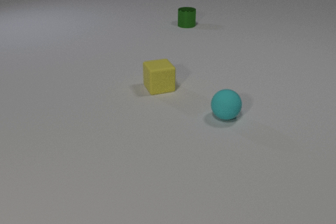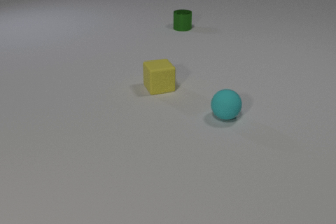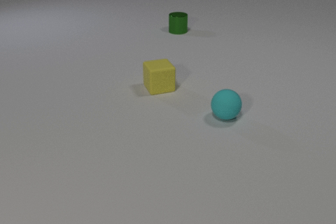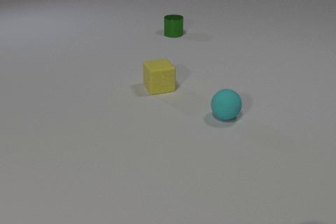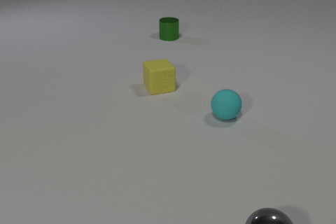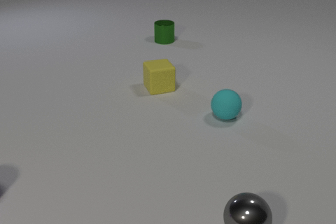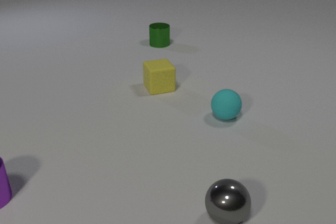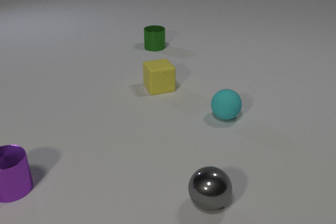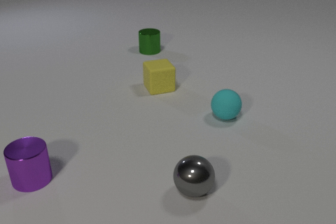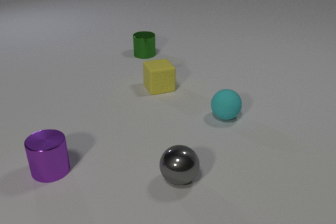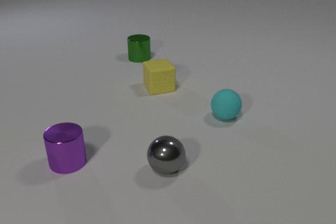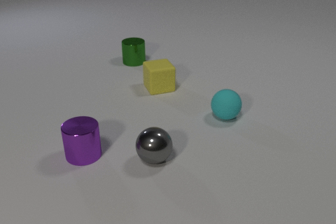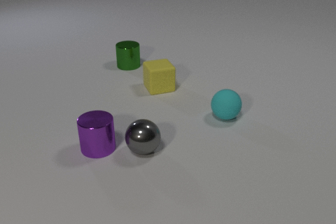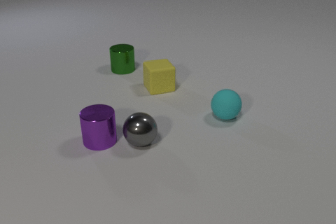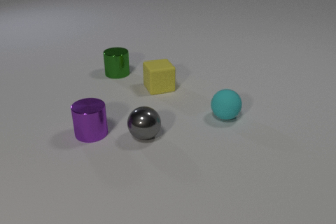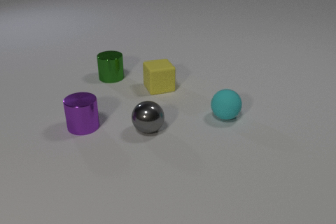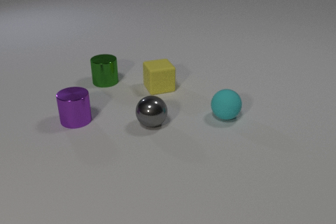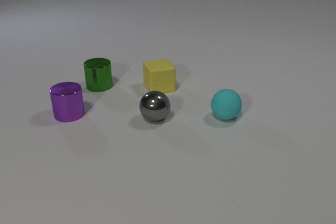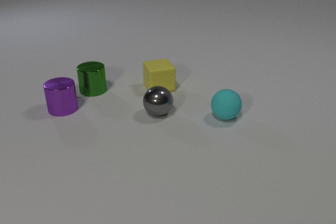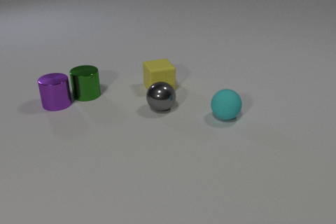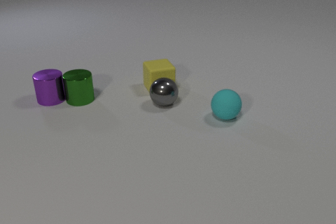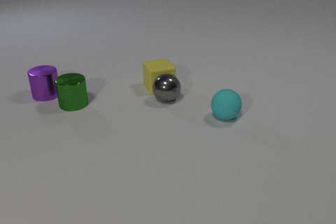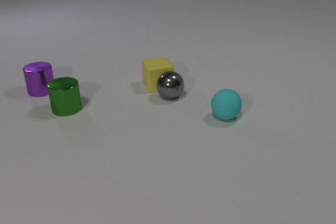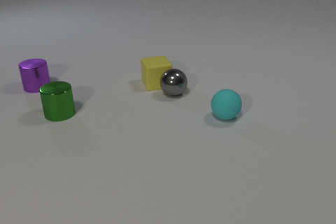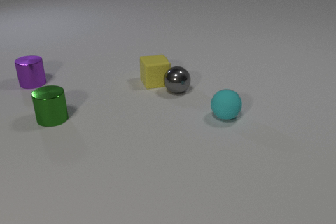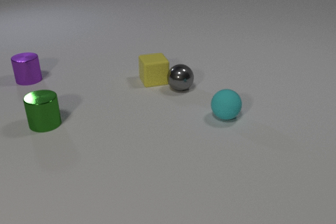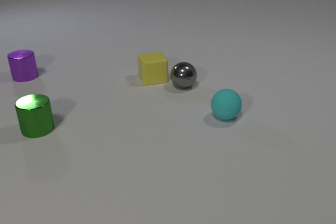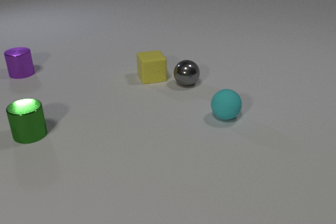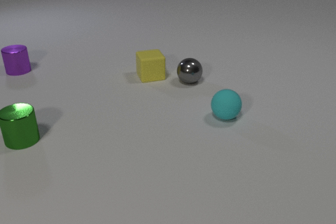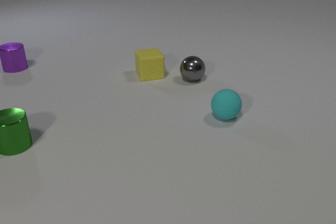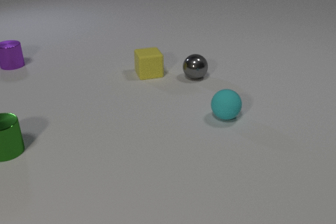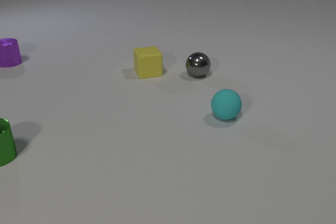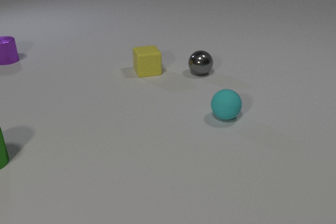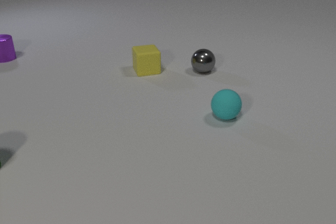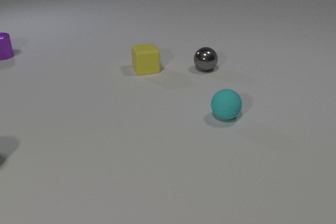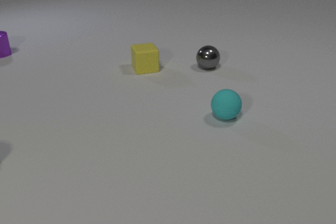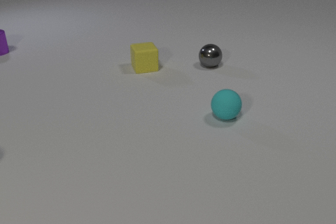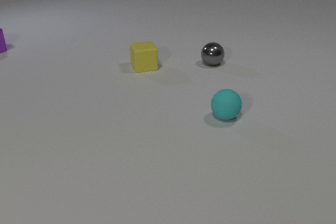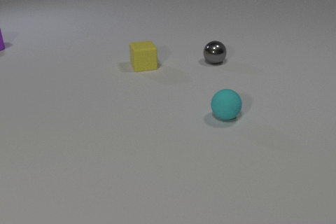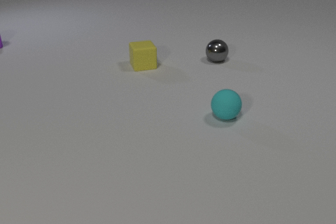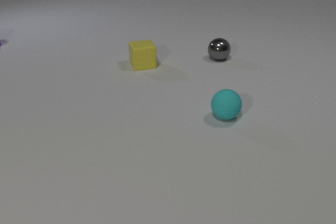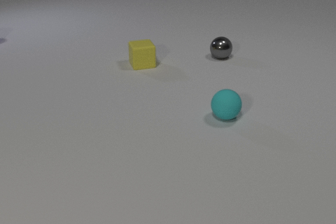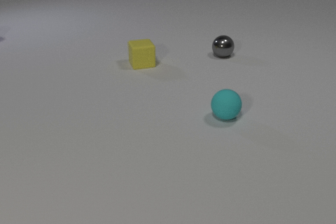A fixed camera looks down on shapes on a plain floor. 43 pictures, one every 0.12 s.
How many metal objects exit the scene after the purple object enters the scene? 2.
Are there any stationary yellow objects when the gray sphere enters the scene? yes.
What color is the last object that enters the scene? purple.
0.00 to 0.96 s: The purple metal cylinder comes in at the left edge, slides to the right. The gray metal sphere comes in at the bottom edge, rolls to the left and away from the camera. The green metal cylinder slides toward the camera and to the left.
0.96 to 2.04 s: The purple metal cylinder slides away from the camera. The gray metal sphere rolls away from the camera. The green metal cylinder slides toward the camera and to the left. The purple metal cylinder and the gray metal sphere collide.
2.04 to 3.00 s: The purple metal cylinder slides away from the camera and to the left. The gray metal sphere rolls away from the camera. The green metal cylinder slides toward the camera and to the left. The yellow rubber cube slides away from the camera. The purple metal cylinder and the green metal cylinder collide. The gray metal sphere and the yellow rubber cube collide.
3.00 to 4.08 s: The purple metal cylinder slides away from the camera. The gray metal sphere rolls away from the camera and to the right. The green metal cylinder slides to the left and toward the camera, leaves at the left edge. The yellow rubber cube slides away from the camera.
4.08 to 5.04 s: The purple metal cylinder slides away from the camera, leaves at the left edge. The gray metal sphere rolls away from the camera and to the right. The yellow rubber cube slides away from the camera.
